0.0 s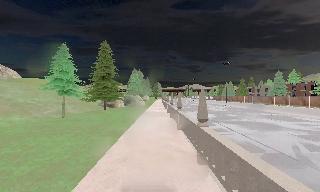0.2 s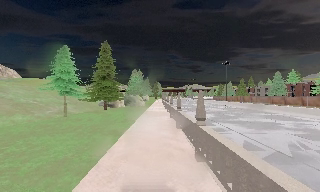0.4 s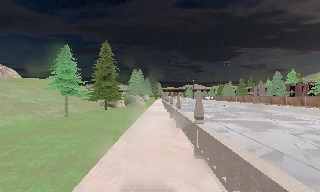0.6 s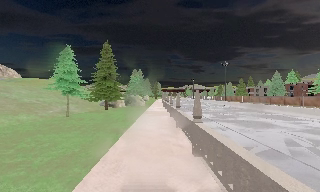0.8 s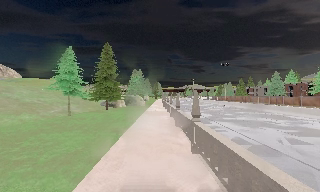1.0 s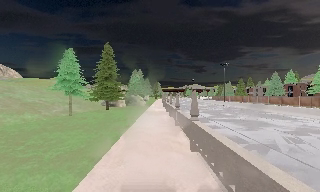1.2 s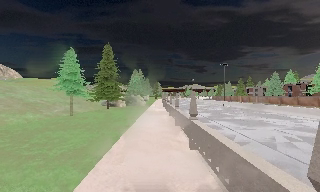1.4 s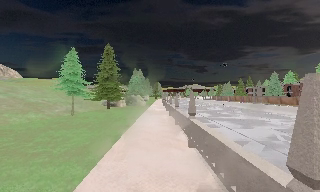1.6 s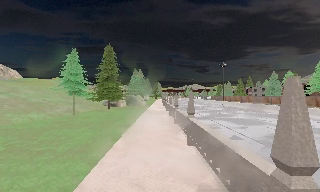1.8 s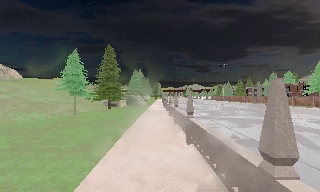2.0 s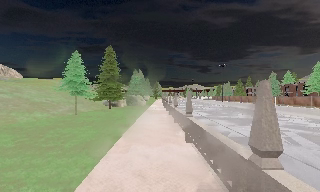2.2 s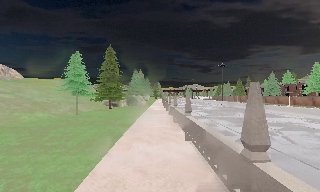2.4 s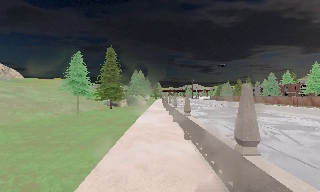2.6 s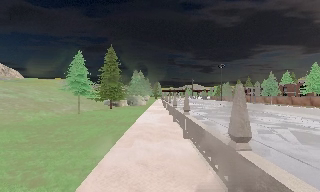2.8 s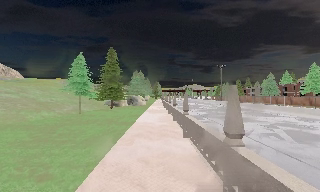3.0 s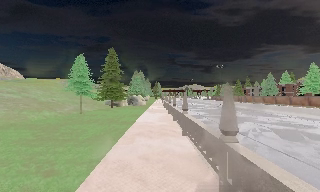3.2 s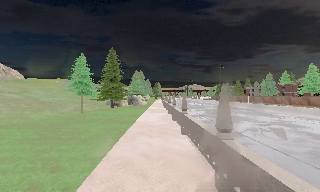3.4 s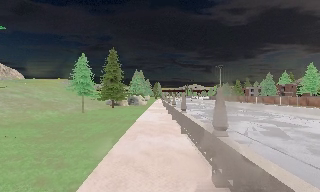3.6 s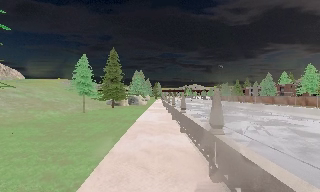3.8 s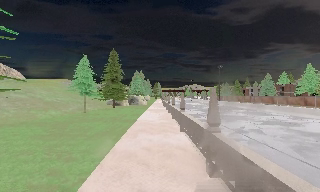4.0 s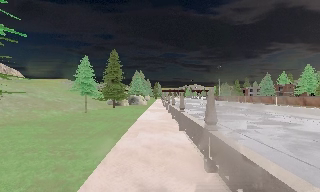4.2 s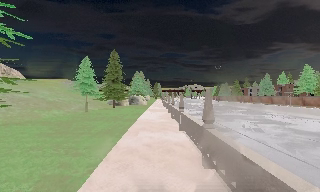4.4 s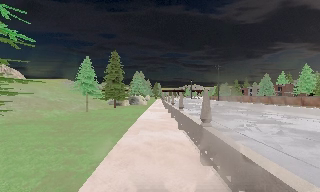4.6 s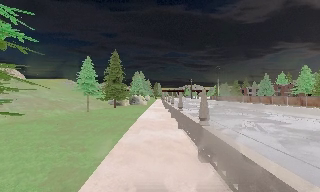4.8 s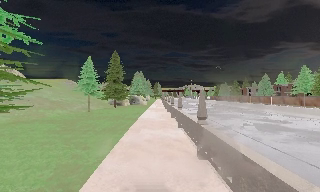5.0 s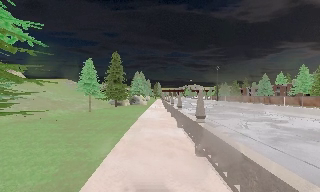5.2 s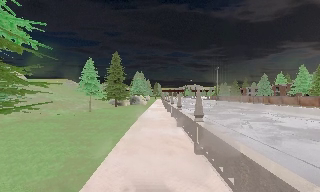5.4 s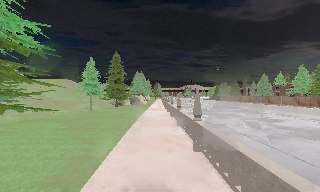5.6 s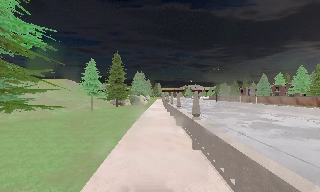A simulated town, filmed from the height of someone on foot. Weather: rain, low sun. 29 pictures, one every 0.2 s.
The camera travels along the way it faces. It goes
backward.
0.0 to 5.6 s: The camera travels backward, about 8 m, so what stands in front gets smaller.
The film runs backward here.
